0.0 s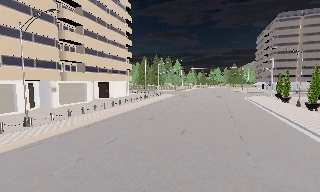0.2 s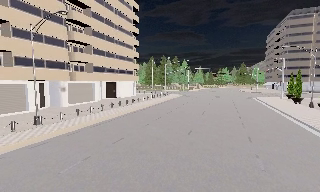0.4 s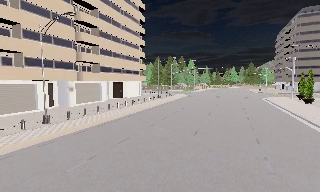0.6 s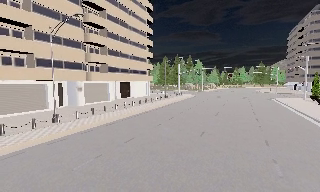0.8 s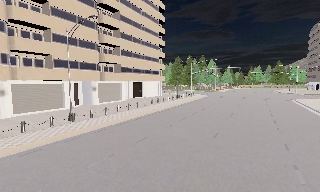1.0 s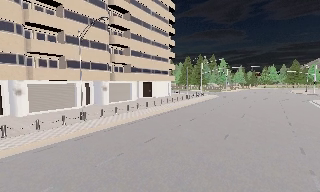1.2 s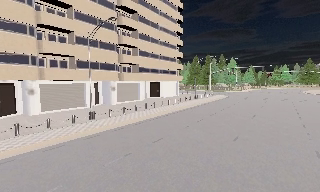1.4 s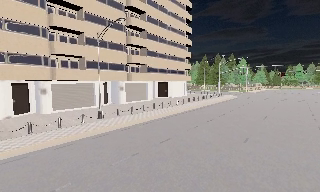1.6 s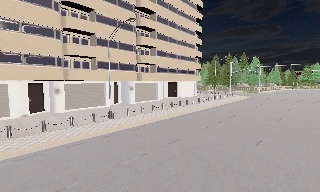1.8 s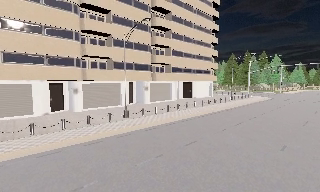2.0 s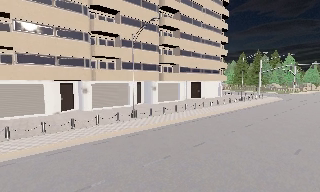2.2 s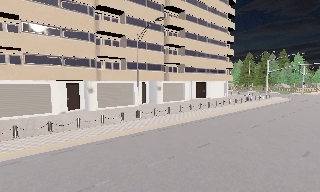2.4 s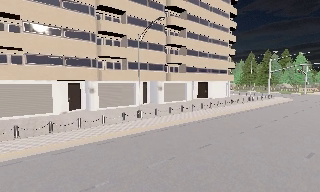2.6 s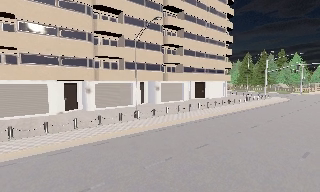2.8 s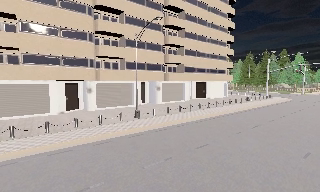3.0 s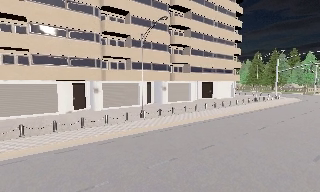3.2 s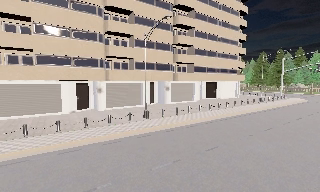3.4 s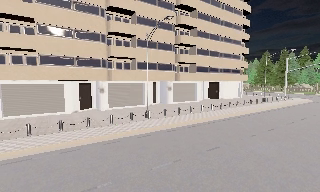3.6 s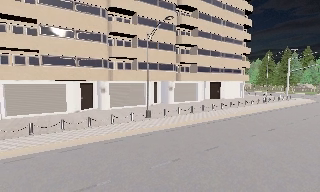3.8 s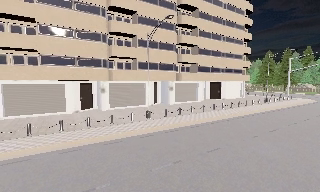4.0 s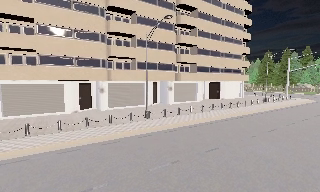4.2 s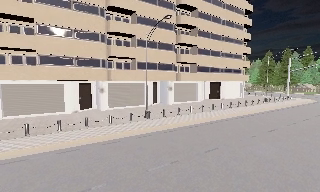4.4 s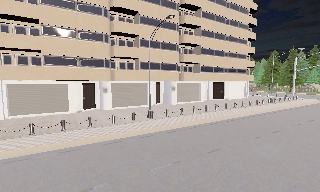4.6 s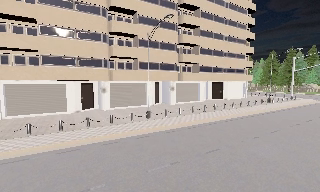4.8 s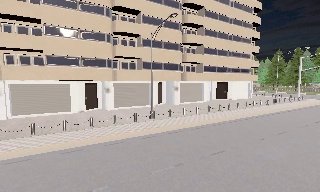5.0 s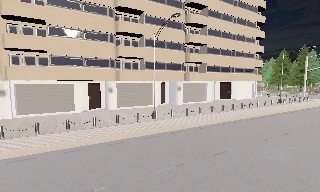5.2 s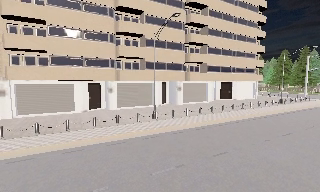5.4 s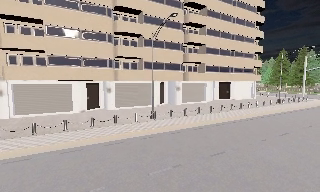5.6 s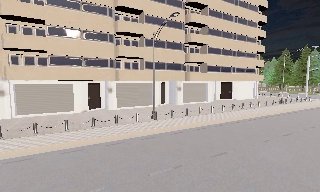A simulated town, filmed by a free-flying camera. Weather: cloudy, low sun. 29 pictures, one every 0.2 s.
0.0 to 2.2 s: The scene slides to the right, as the camera pans about 35 degrees to its left. It travels forward, about 1 m.
2.2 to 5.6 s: The camera travels to its right and forward, about 1 m.
The film runs forward here.
